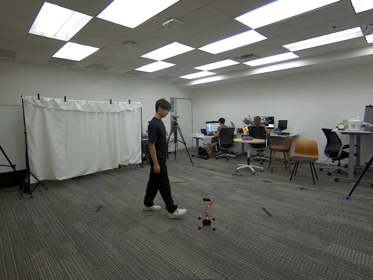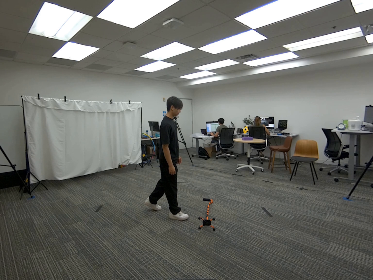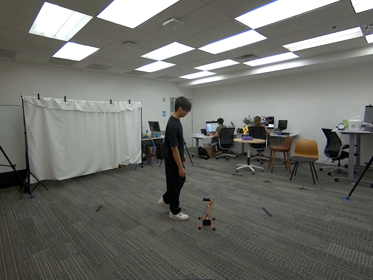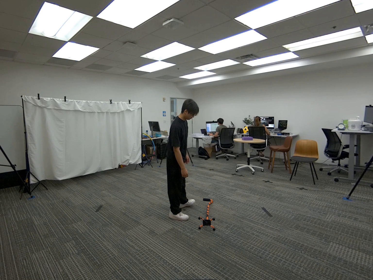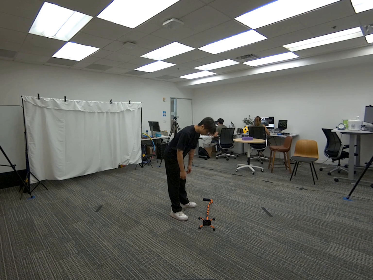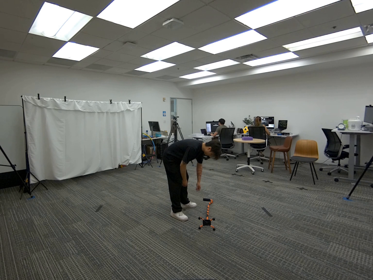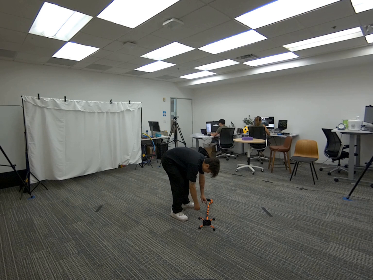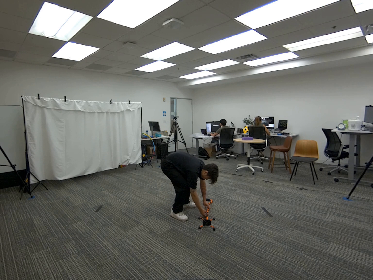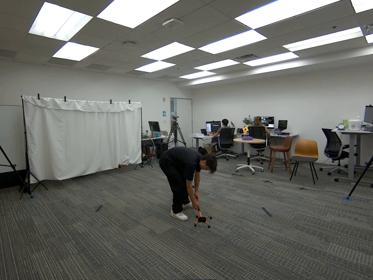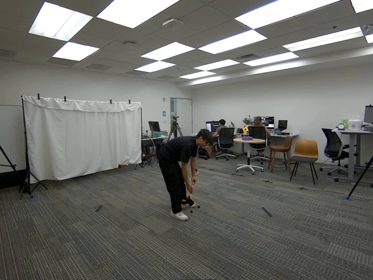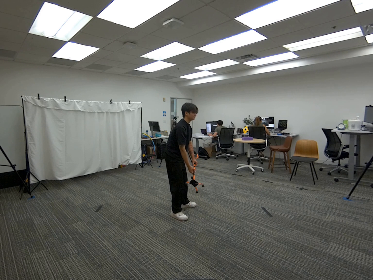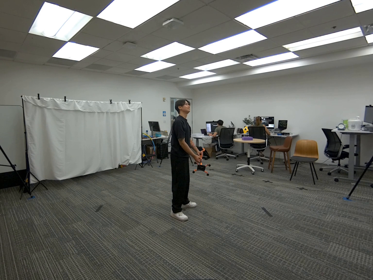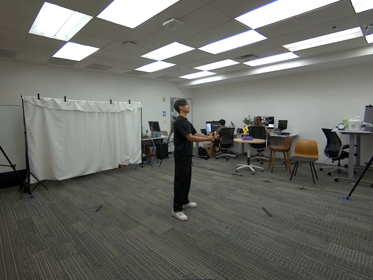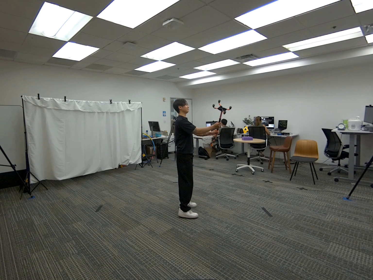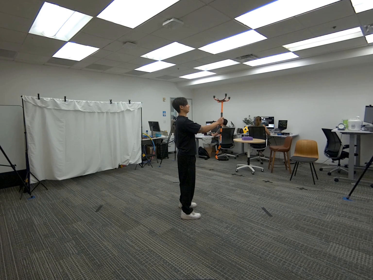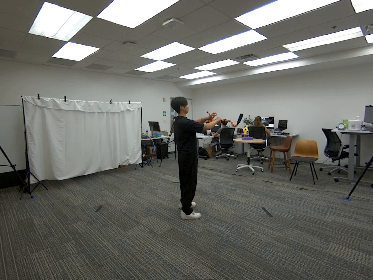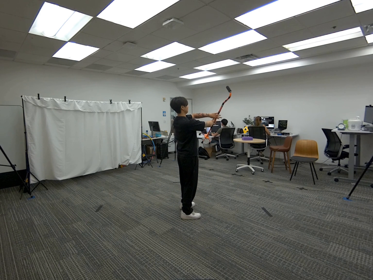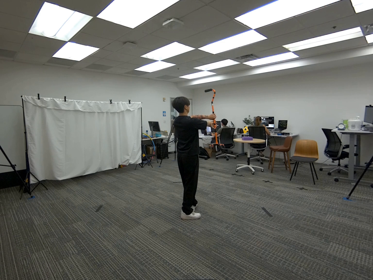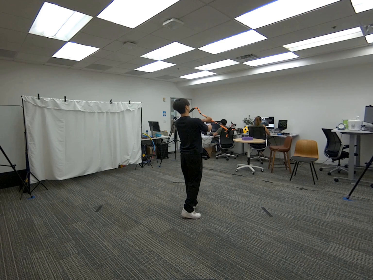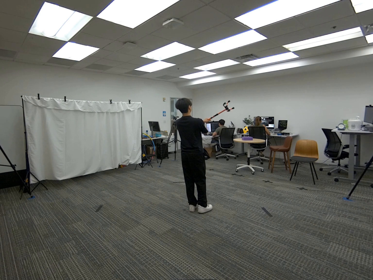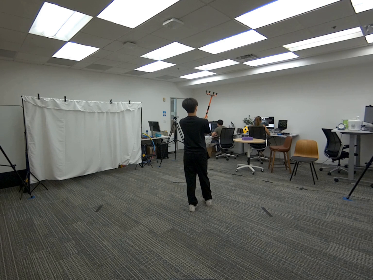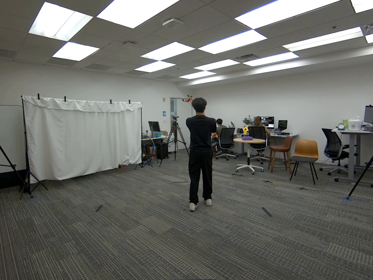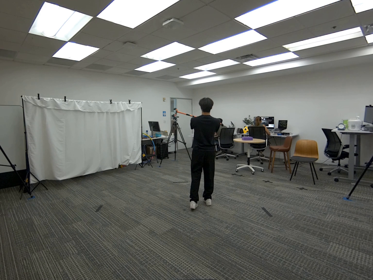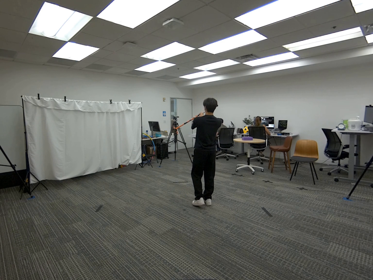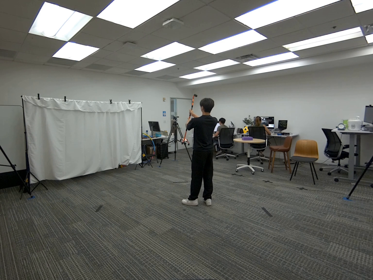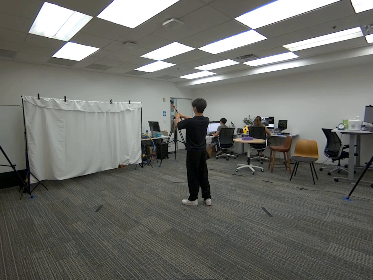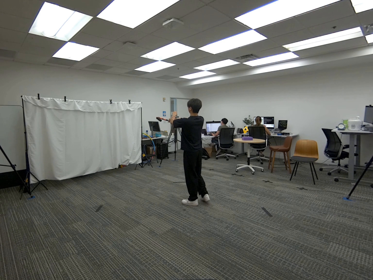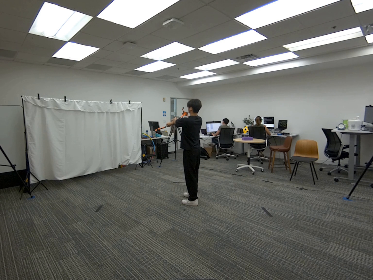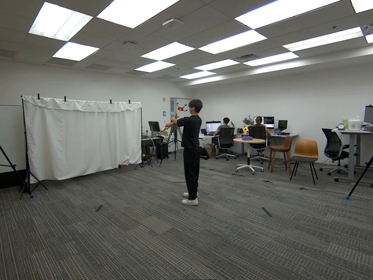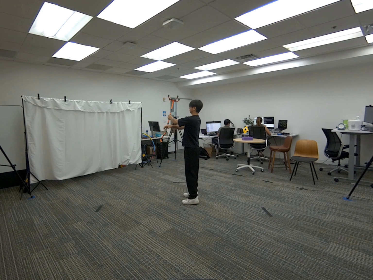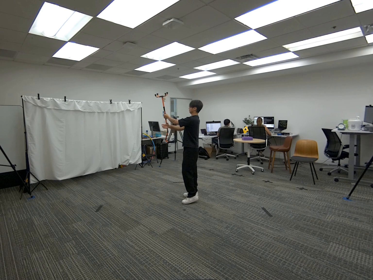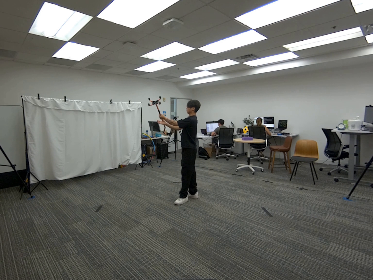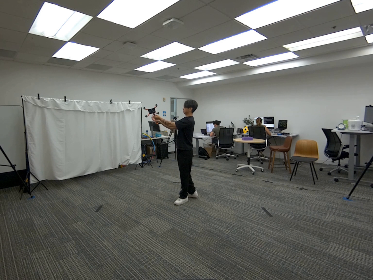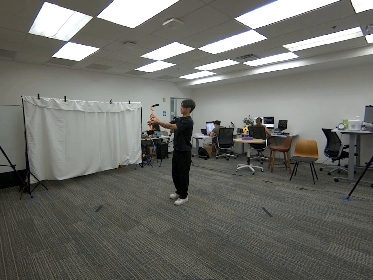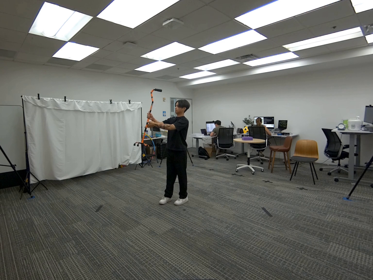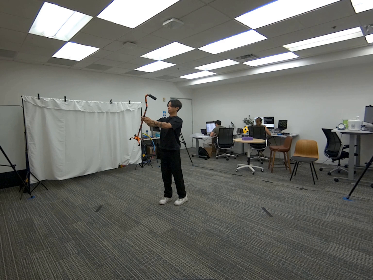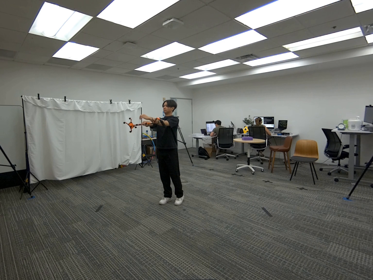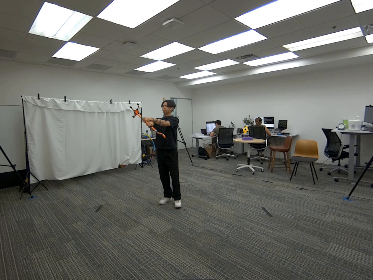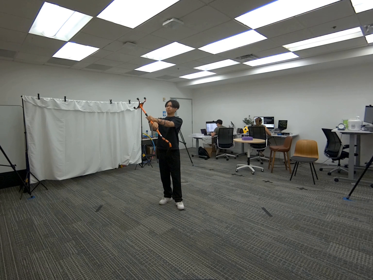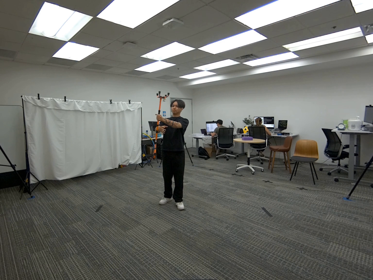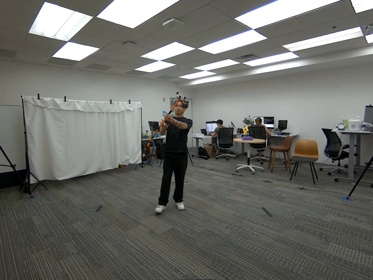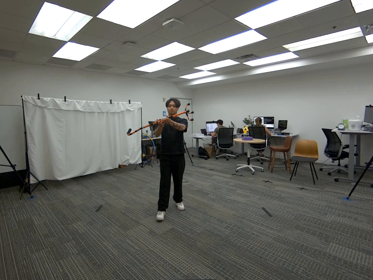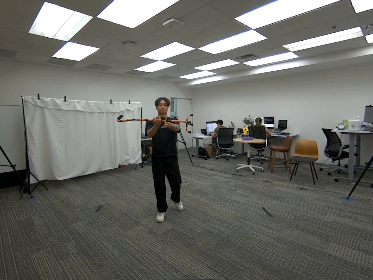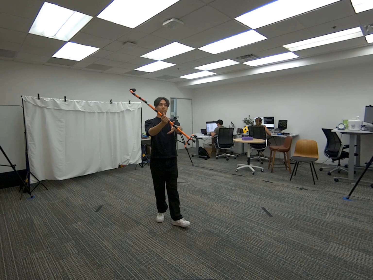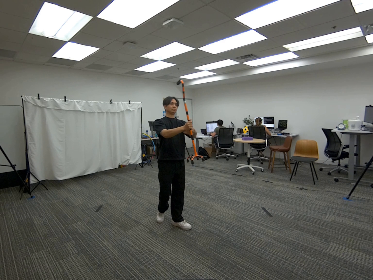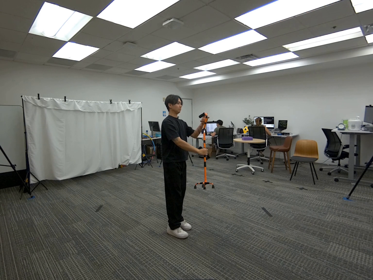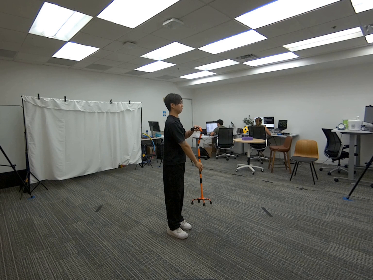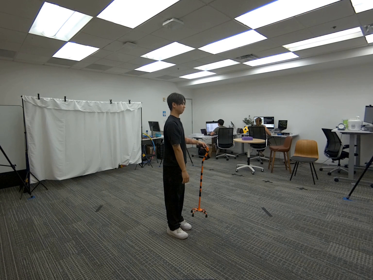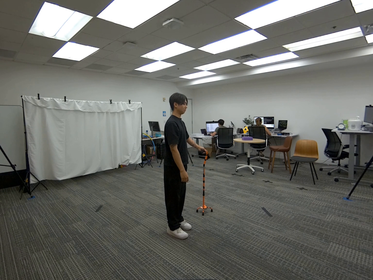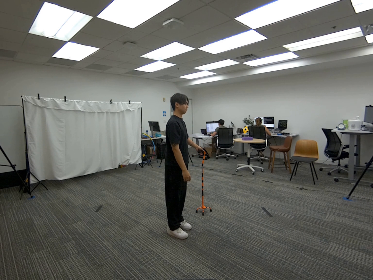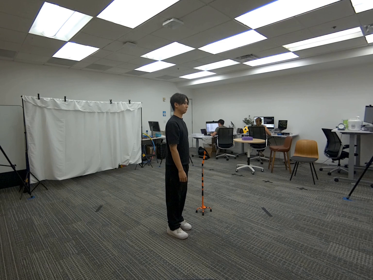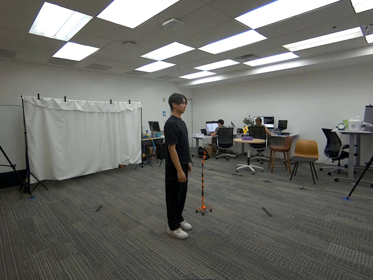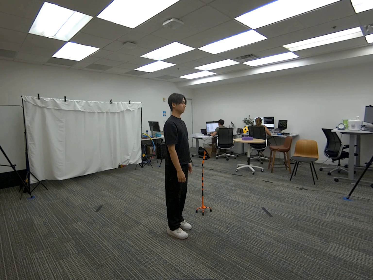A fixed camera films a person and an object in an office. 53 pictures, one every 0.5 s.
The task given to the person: Walk over to the cane on the ground and pick up the cane with both hands and proceed to rotate the cane infront of you as you walk within the bounding area. Place the cane on the ground when complete.
